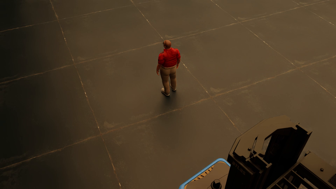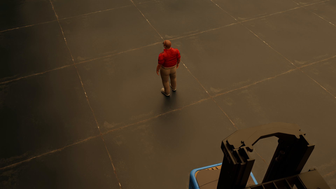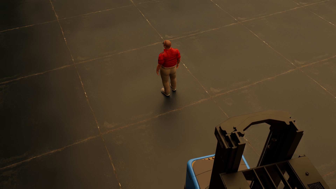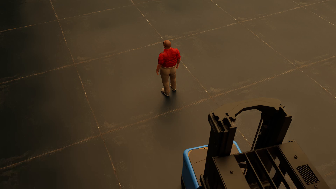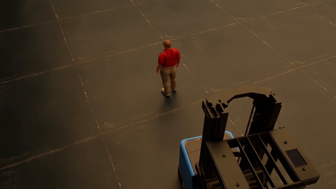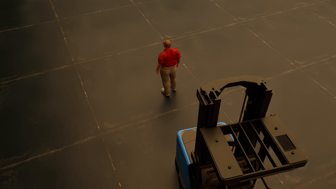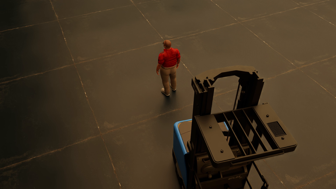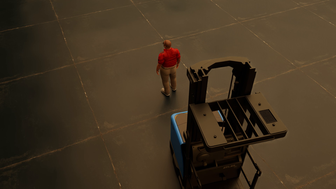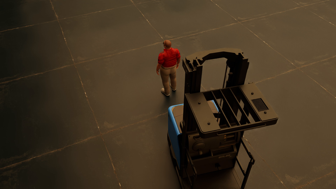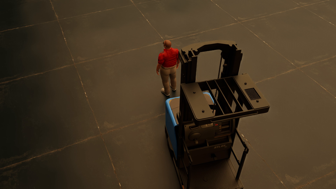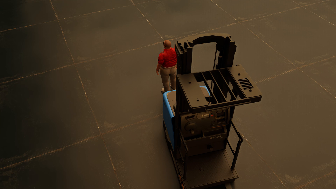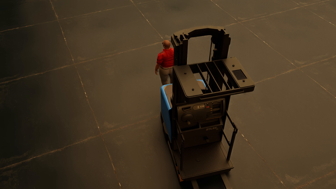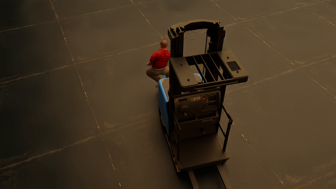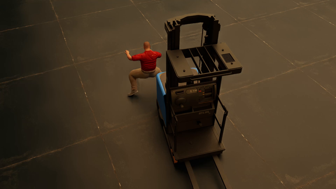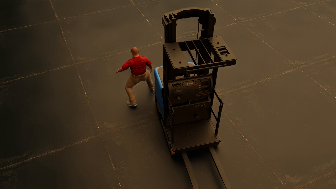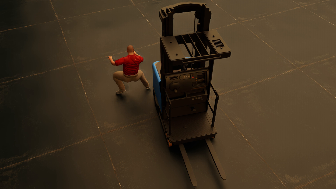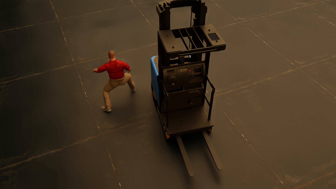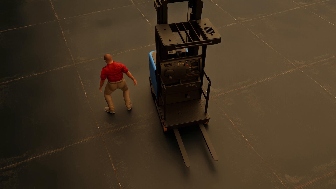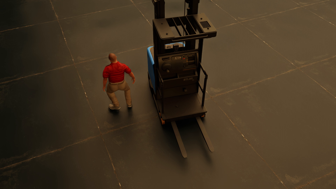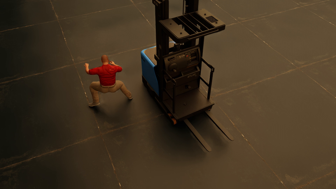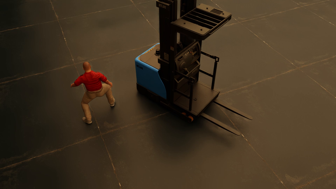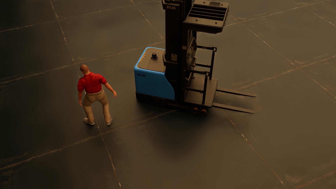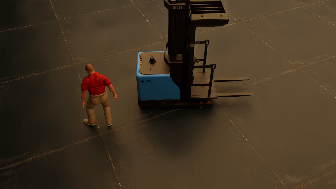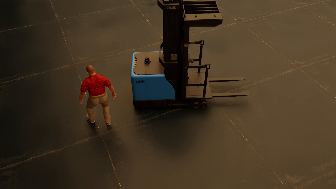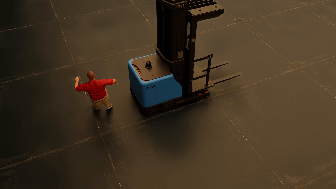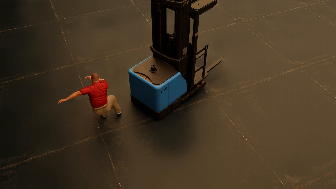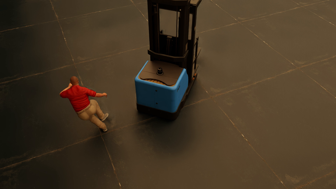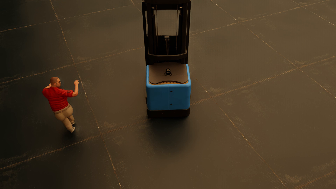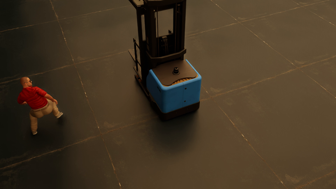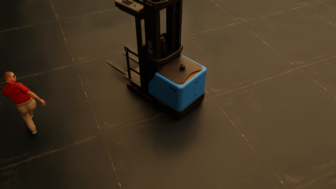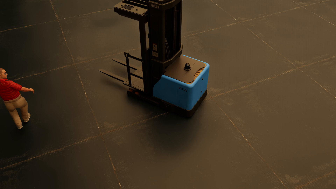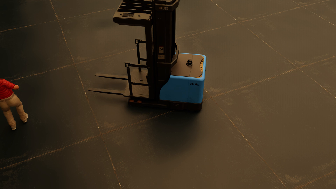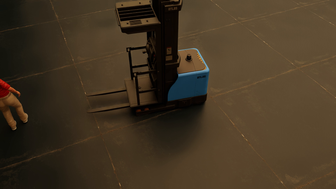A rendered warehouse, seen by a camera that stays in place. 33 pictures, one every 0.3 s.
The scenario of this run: Near miss between a forklift and a person.
